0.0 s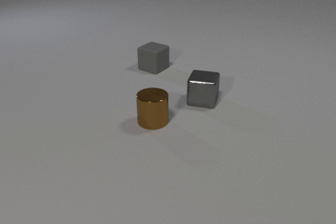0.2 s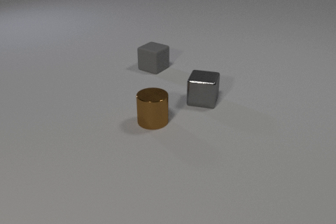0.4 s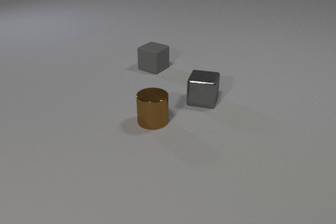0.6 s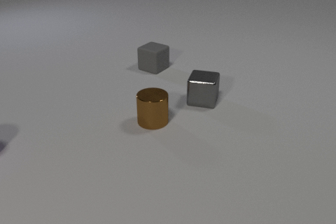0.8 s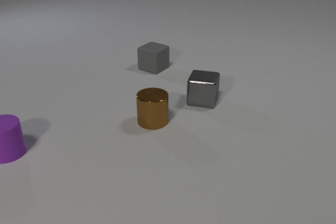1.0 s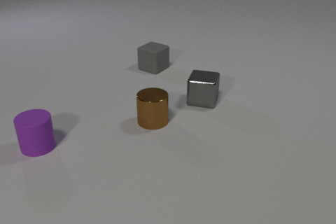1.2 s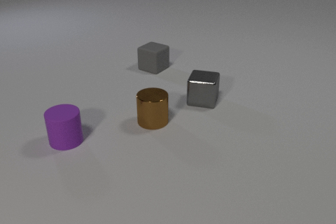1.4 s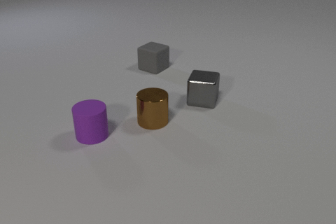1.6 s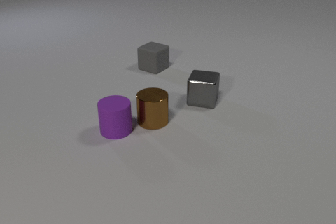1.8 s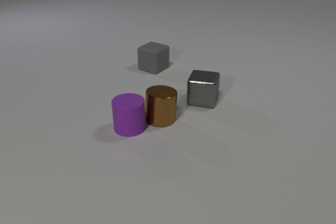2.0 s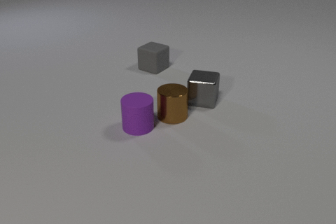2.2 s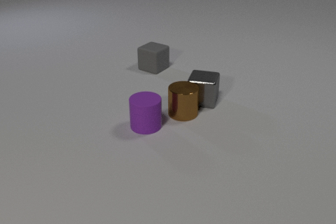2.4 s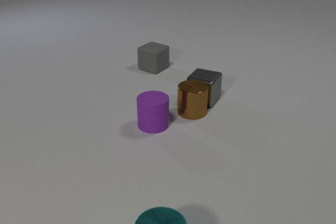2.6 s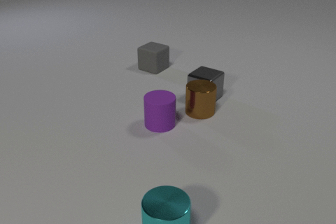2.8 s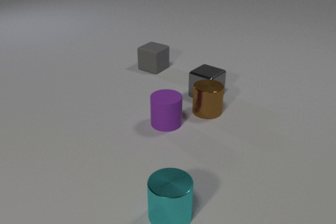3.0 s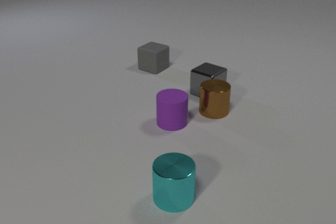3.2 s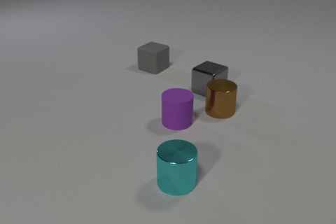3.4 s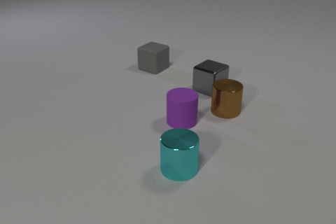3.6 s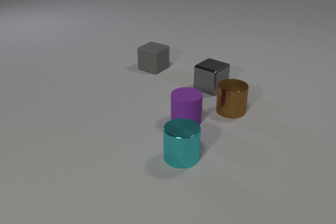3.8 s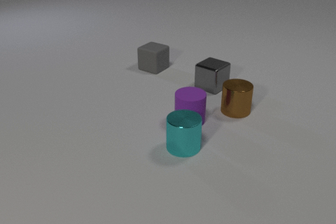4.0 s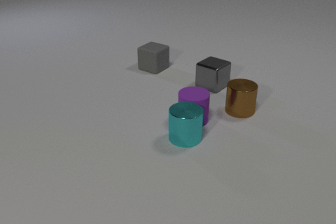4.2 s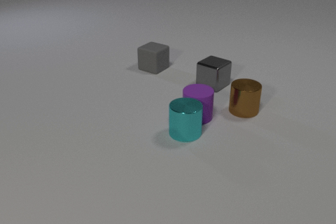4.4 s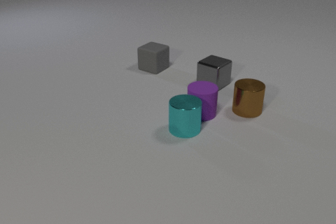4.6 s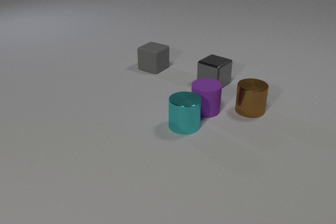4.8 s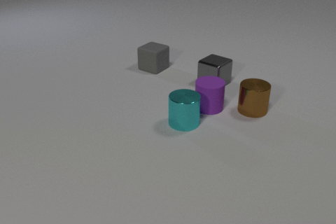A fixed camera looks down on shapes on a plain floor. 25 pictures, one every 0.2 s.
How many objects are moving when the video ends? 4.
What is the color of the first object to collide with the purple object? brown.
Are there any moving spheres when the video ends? no.
0.0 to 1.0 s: The purple rubber cylinder comes in at the left edge, slides to the right.
1.0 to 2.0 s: The purple rubber cylinder slides to the right. The brown metal cylinder slides to the right and away from the camera. The purple rubber cylinder and the brown metal cylinder collide.
2.0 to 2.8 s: The purple rubber cylinder slides to the right. The brown metal cylinder slides to the right. The gray metal cube slides away from the camera, spins so that its near face slides to the left, clockwise seen from above. The cyan metal cylinder comes in at the bottom edge, slides away from the camera. The brown metal cylinder and the gray metal cube collide.
2.8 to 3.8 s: The purple rubber cylinder slides to the right. The brown metal cylinder slides to the right. The gray metal cube slides away from the camera. The cyan metal cylinder slides away from the camera.
3.8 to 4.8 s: The purple rubber cylinder slides away from the camera and to the right. The brown metal cylinder slides to the right. The gray metal cube slides away from the camera. The cyan metal cylinder slides away from the camera. The purple rubber cylinder and the cyan metal cylinder collide.
